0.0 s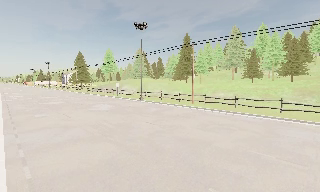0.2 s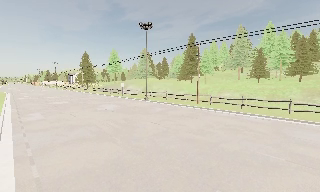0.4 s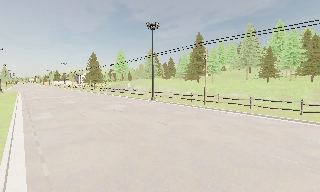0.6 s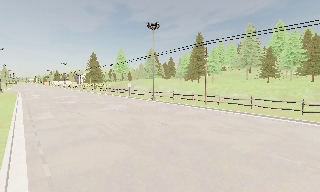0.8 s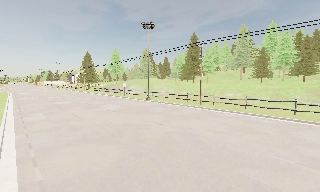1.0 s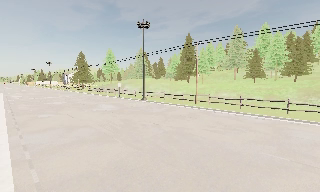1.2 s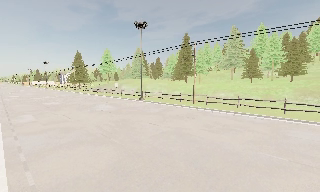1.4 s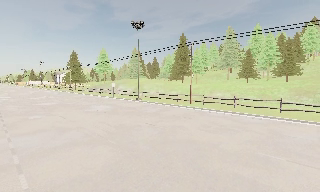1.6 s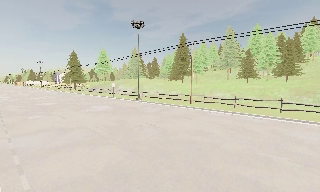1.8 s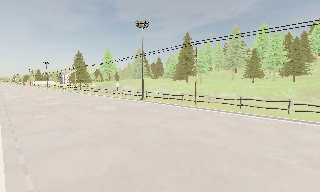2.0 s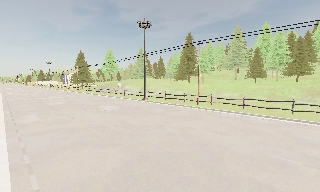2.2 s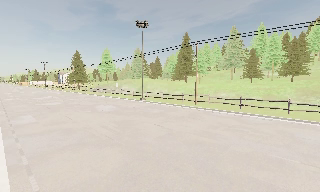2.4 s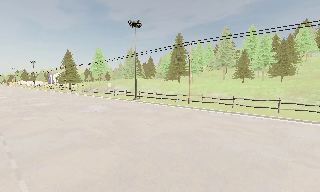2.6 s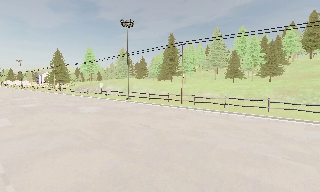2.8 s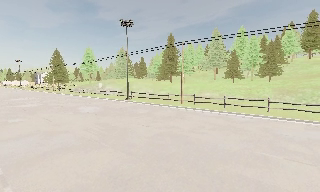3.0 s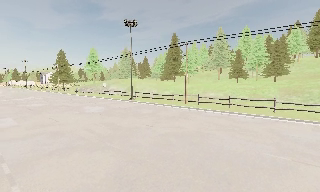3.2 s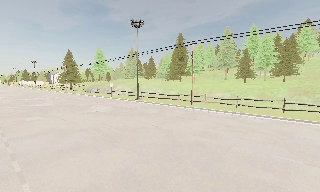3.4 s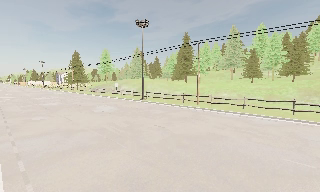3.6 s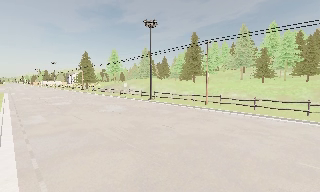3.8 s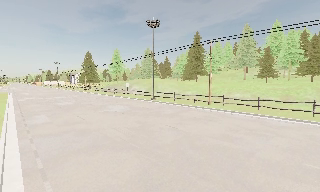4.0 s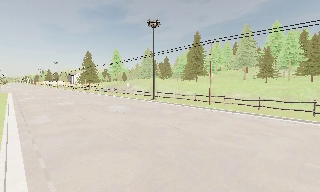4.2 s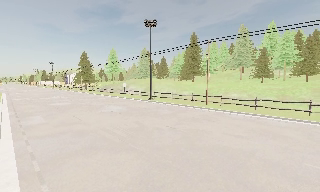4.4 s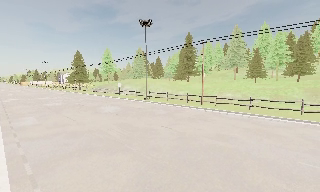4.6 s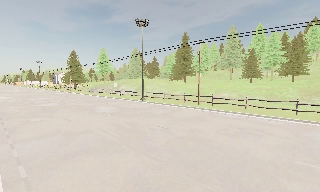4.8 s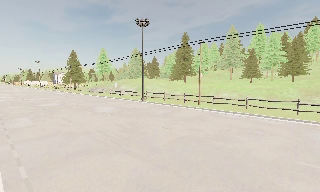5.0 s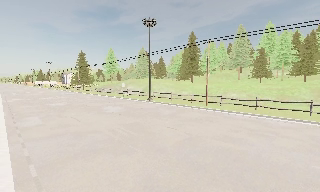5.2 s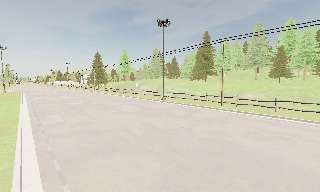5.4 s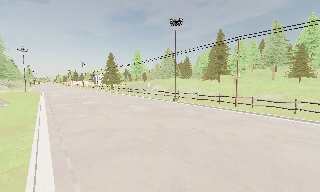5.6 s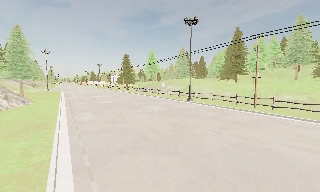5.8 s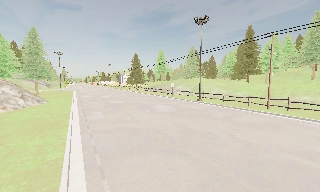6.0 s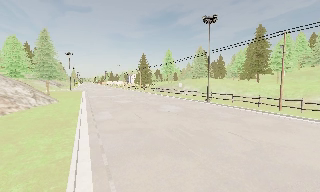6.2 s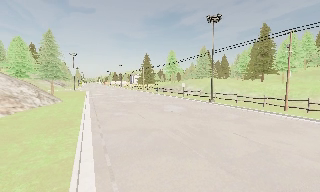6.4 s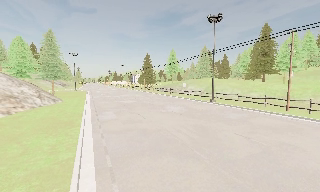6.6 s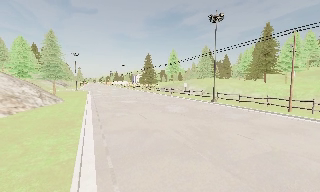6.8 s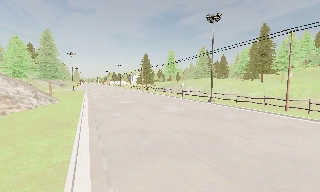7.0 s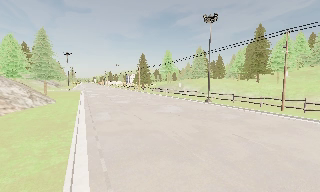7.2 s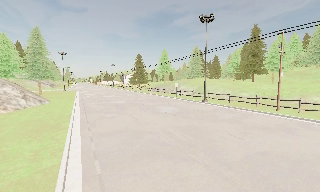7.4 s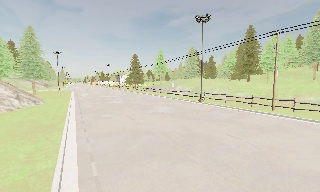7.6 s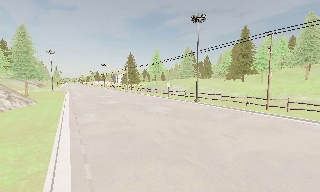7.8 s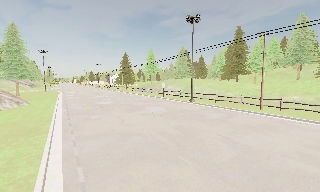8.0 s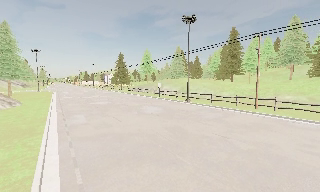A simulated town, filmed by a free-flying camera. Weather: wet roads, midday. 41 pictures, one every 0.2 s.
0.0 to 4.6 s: The camera travels to its left and forward, about 2 m, so close, fixed things drift to the right.
4.6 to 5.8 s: The camera pans to its left, which is counterclockwise from overhead, by about 20 degrees.
5.8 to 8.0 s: The camera travels forward, about 1 m, so what stands in front looms larger.
The film runs forward here.
